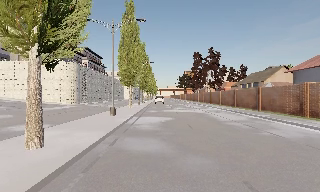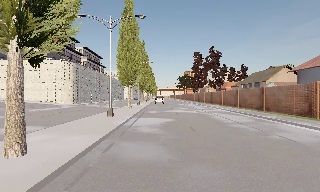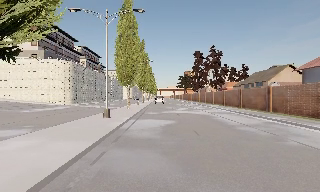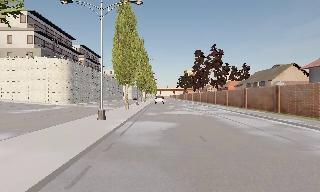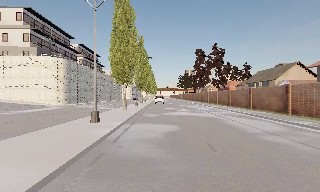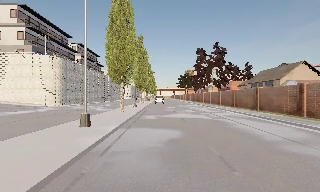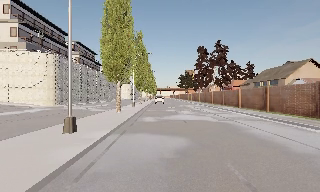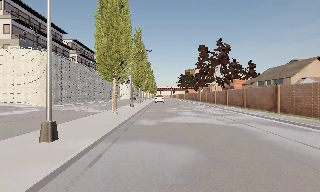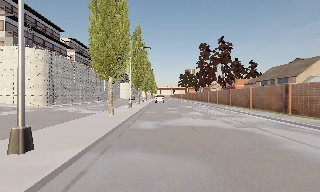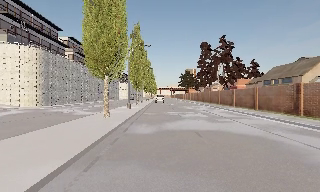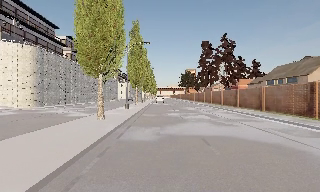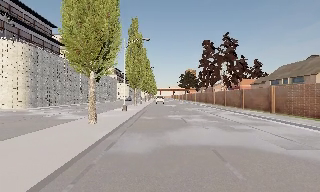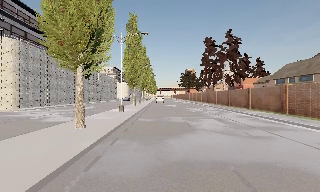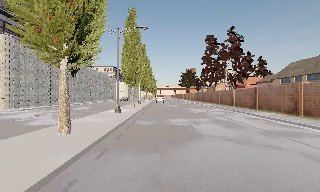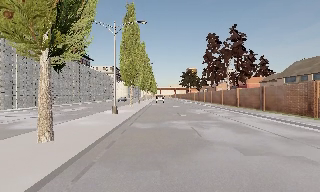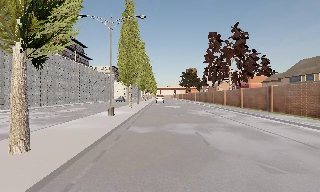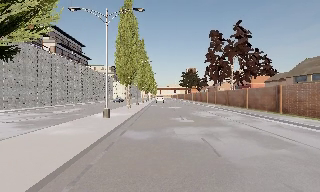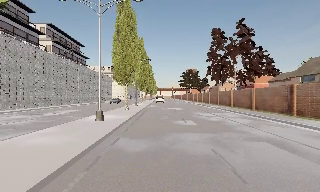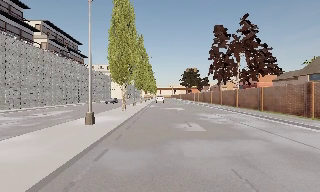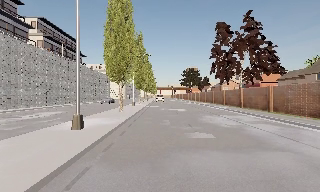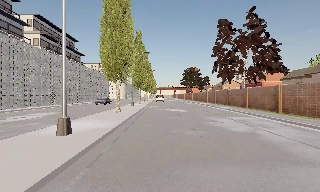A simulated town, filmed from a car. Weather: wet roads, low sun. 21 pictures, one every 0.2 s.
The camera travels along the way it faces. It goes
forward.
0.0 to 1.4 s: The camera travels forward, about 8 m, so what stands in front looms larger. It gains speed.
1.4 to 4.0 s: The camera travels forward, about 16 m, so what stands in front looms larger.
The film runs forward here.
